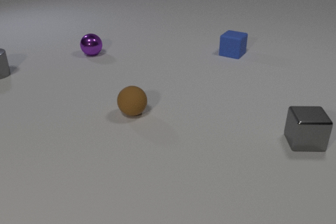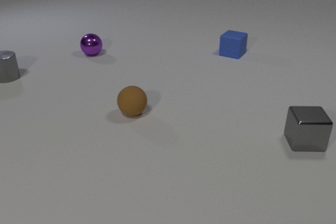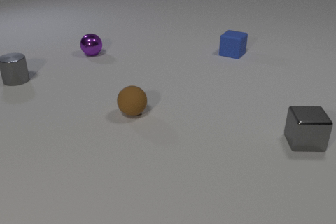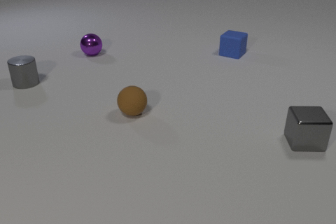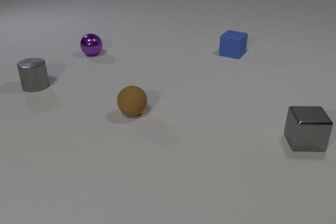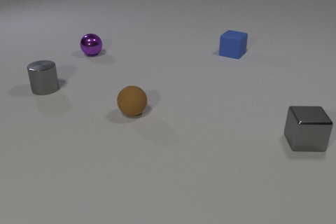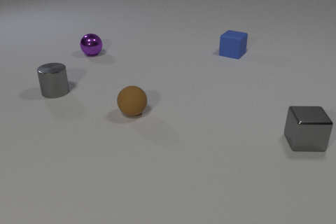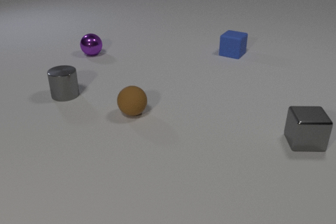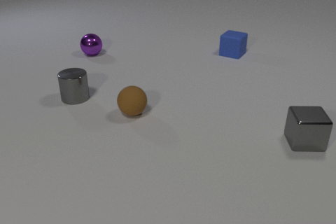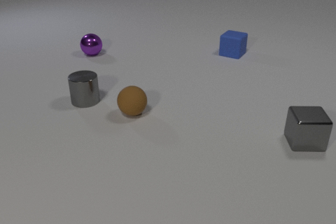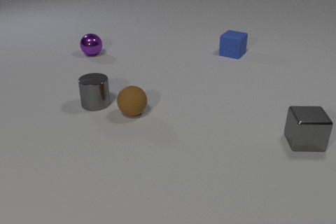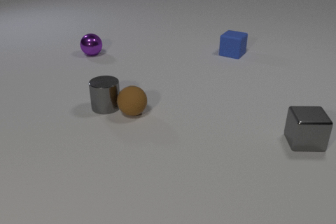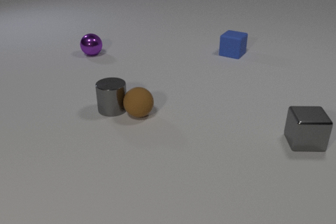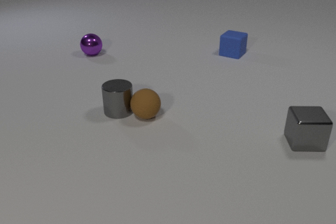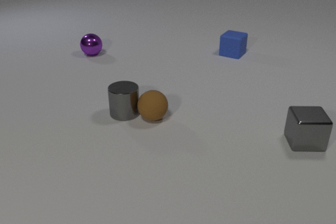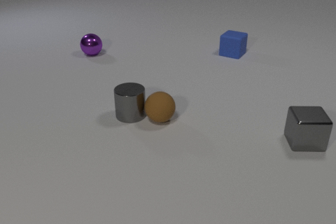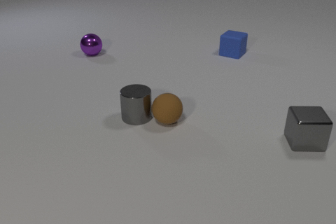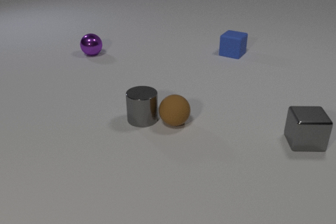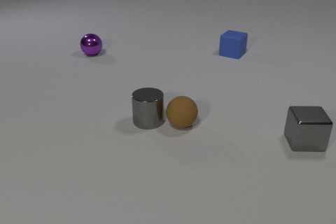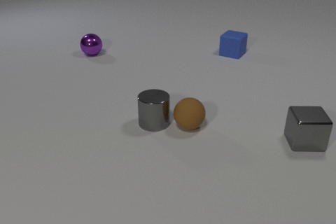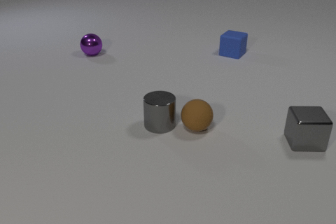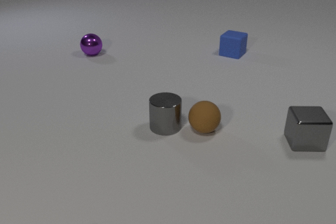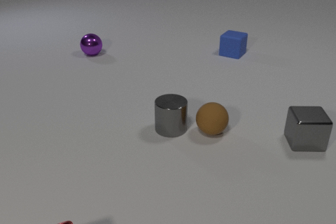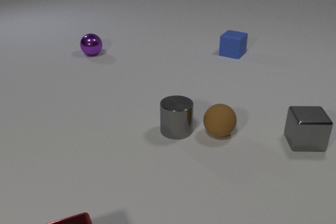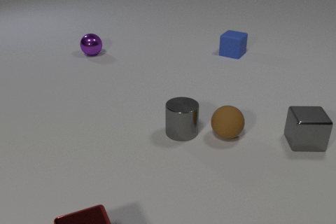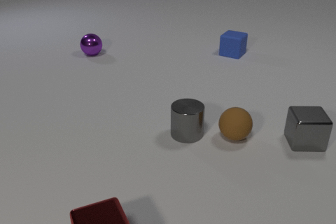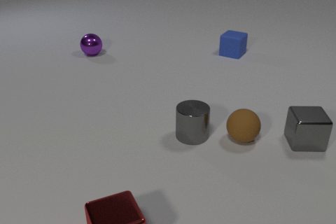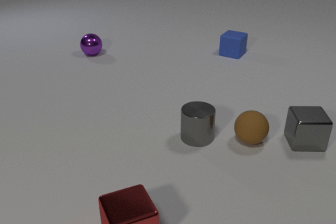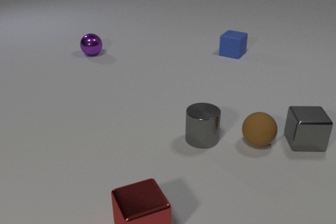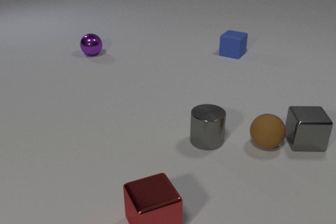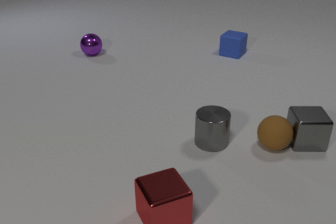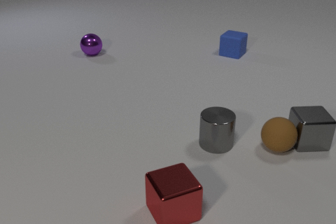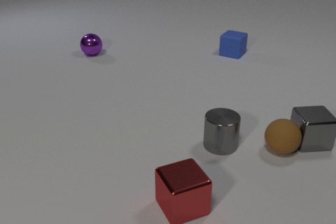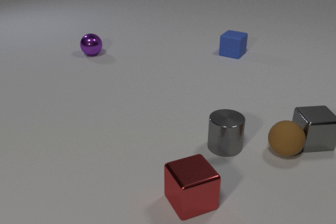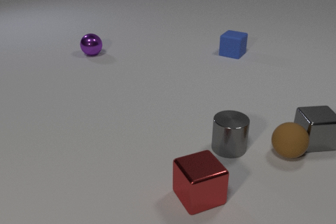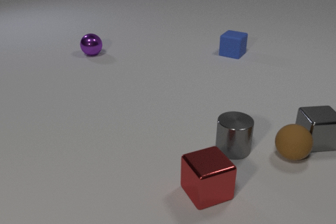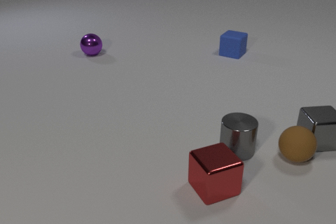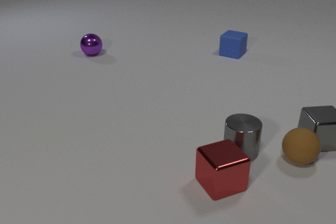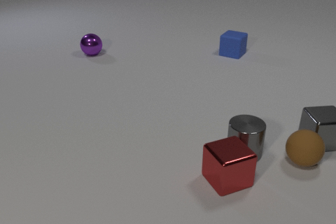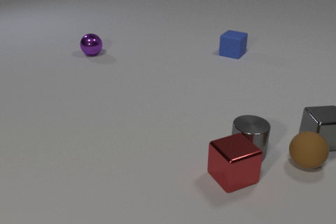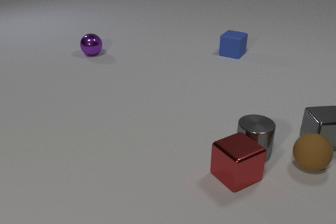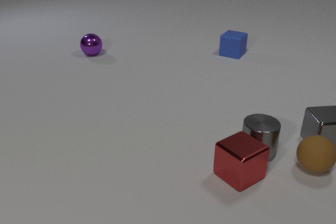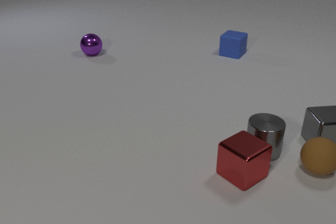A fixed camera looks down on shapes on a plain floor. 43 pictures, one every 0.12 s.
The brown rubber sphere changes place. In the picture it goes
to the right.
0.00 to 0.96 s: The gray metal cylinder slides toward the camera and to the right.
0.96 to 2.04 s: The gray metal cylinder slides to the right and toward the camera. The brown rubber sphere rolls to the right and toward the camera. The gray metal cylinder and the brown rubber sphere collide.
2.04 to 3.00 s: The gray metal cylinder slides to the right and toward the camera. The brown rubber sphere rolls to the right. The red metal cube comes in at the bottom edge, slides to the right and away from the camera.
3.00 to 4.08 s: The gray metal cylinder slides to the right and toward the camera. The brown rubber sphere rolls to the right. The red metal cube slides to the right and away from the camera. The gray metal cube slides to the right. The brown rubber sphere and the gray metal cube collide.
4.08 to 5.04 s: The gray metal cylinder slides to the right. The brown rubber sphere rolls to the right and toward the camera. The red metal cube slides to the right and away from the camera. The gray metal cube slides to the right. The gray metal cylinder and the red metal cube collide.
What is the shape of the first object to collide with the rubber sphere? cylinder.
How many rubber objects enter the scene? 0.
What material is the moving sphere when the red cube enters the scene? rubber.
